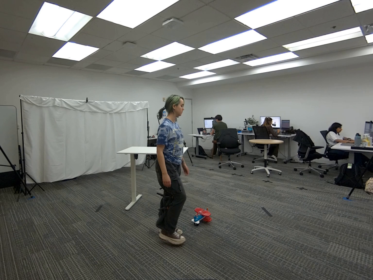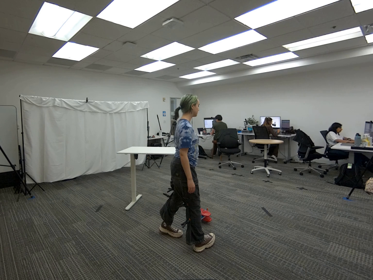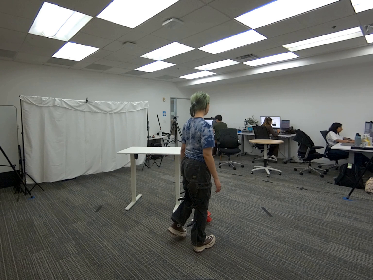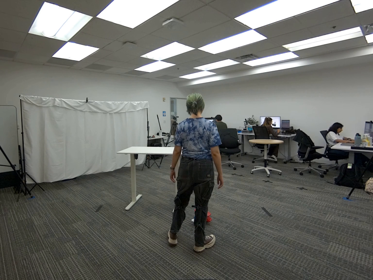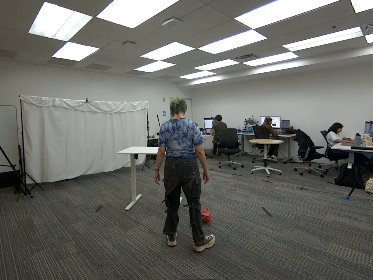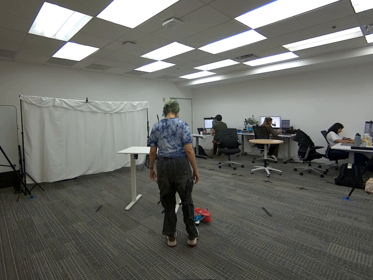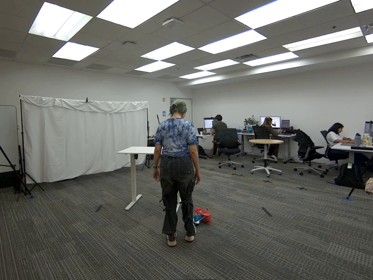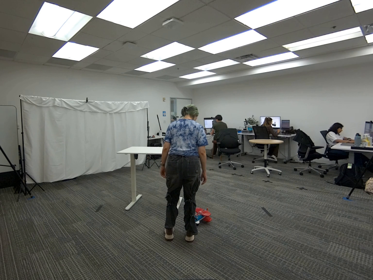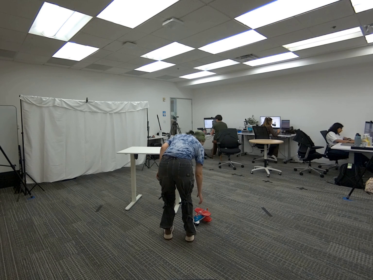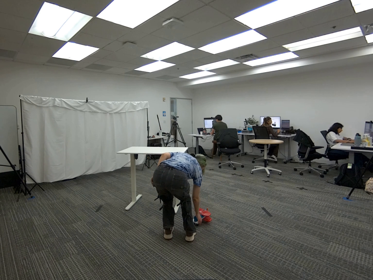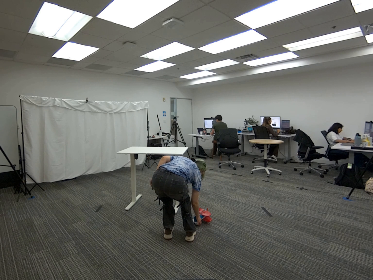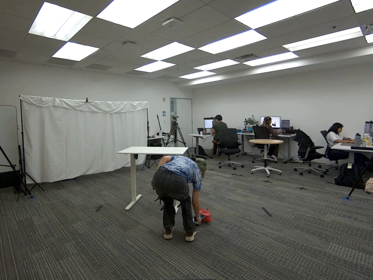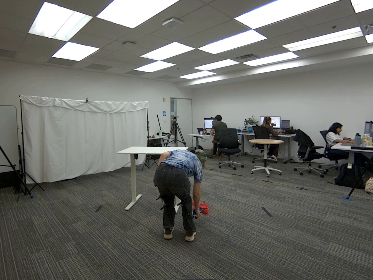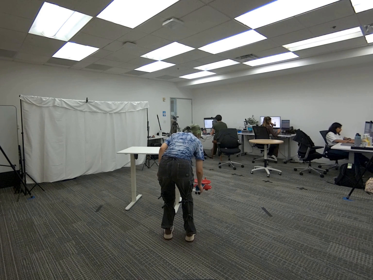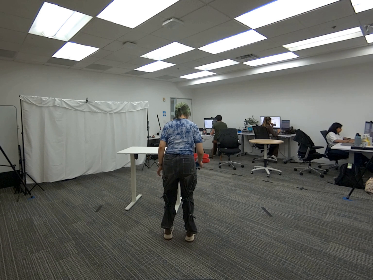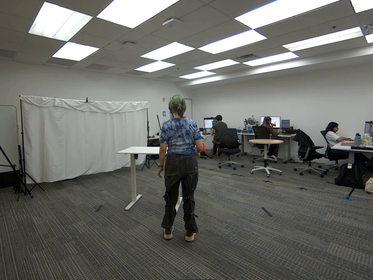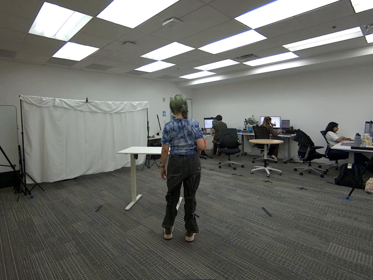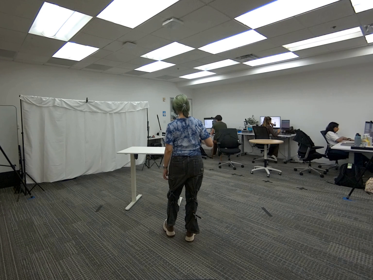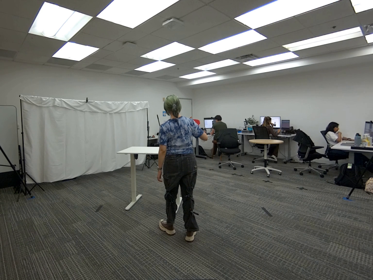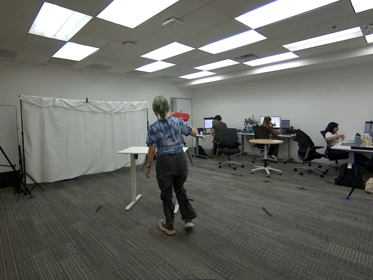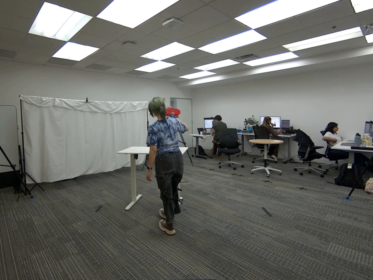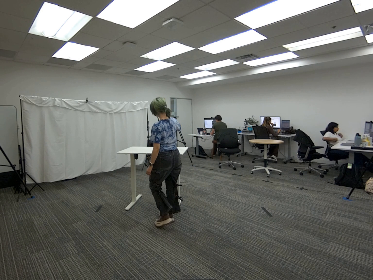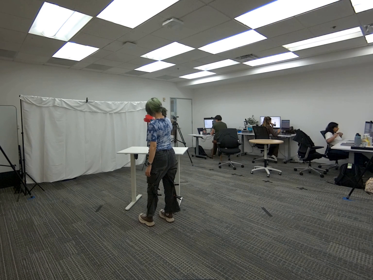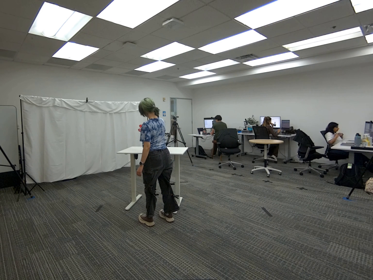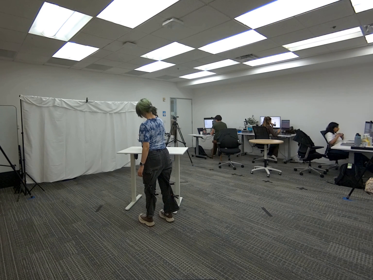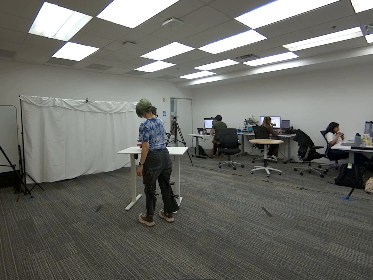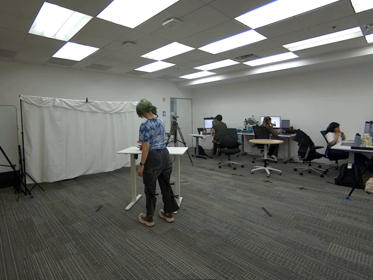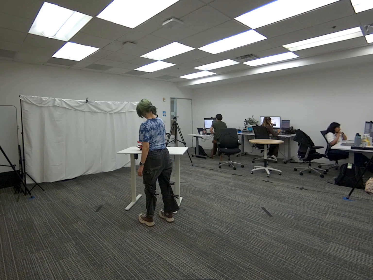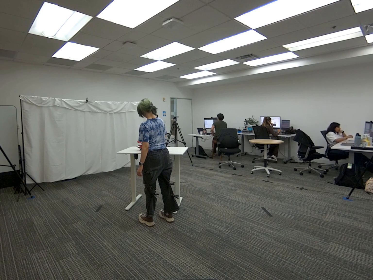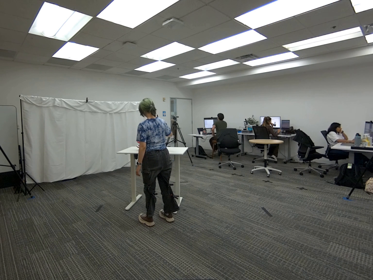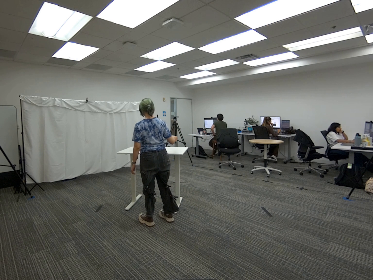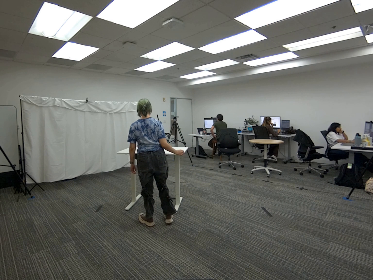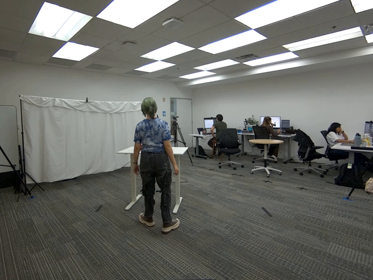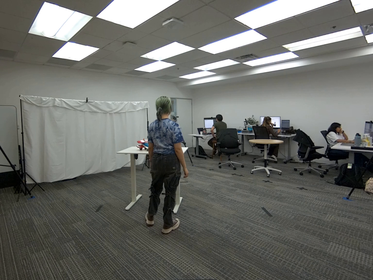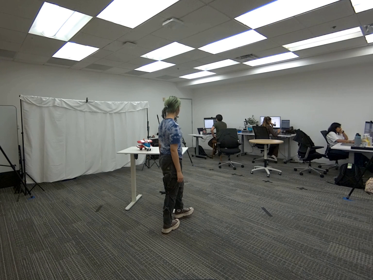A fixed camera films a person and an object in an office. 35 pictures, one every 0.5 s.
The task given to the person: Walk to the toy airplane on the ground, pick it up with your right hand, hold it in the air, walk to the white desk, and place the airplane on the desk.
